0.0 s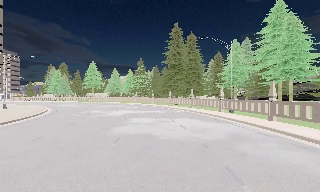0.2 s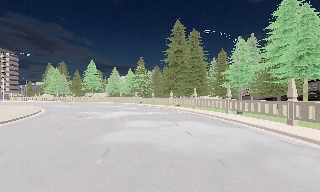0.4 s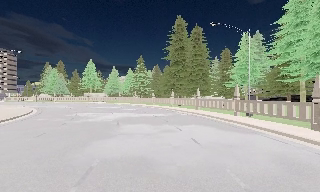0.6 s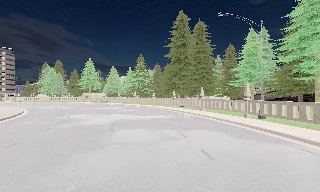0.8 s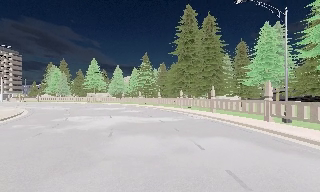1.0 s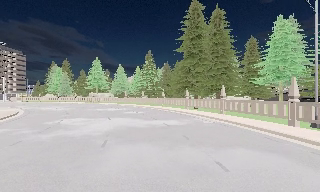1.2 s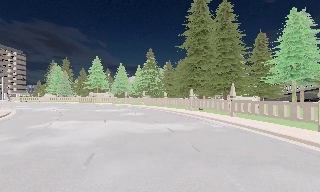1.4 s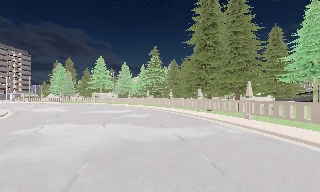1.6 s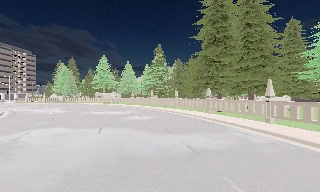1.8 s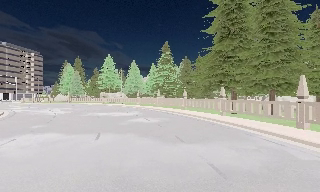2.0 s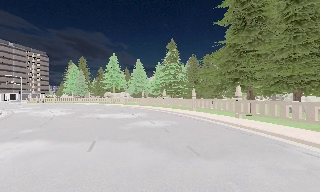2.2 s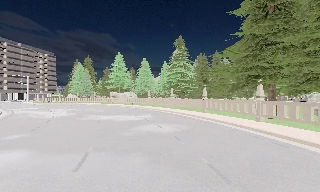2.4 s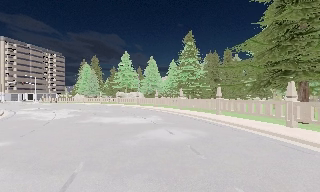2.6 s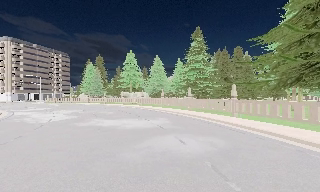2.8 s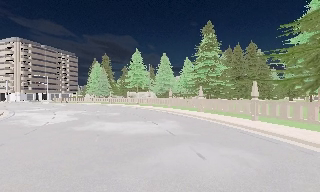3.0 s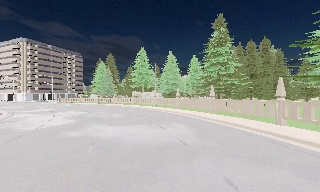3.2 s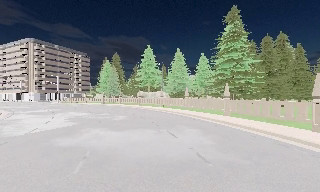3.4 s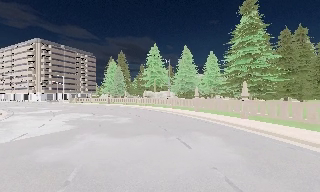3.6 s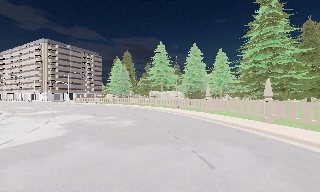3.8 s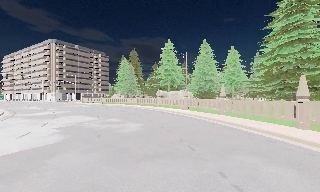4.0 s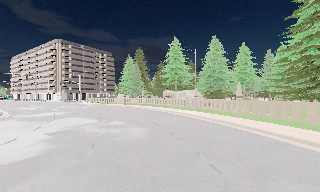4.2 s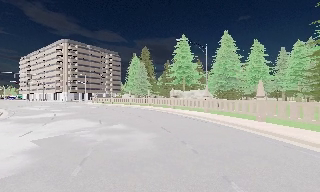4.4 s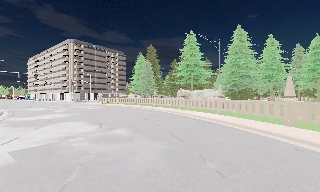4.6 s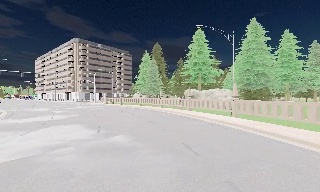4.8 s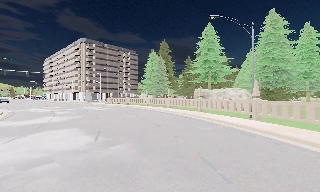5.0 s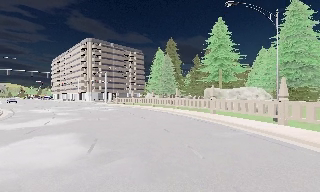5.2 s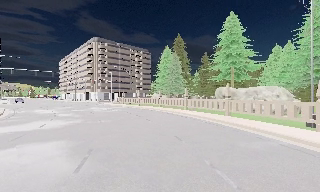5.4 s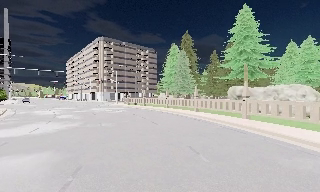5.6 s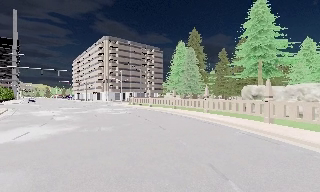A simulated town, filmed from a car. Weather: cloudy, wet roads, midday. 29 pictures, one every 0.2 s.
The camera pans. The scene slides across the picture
to the right.
The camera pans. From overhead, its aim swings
counterclockwise.
0.0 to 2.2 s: The camera pans to its left, which is counterclockwise from overhead, by about 15 degrees. It travels forward, about 17 m, so what stands in front looms larger.
2.2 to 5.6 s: The scene slides to the right, as the camera pans about 35 degrees to its left. It travels forward, about 25 m.
The film runs forward here.
